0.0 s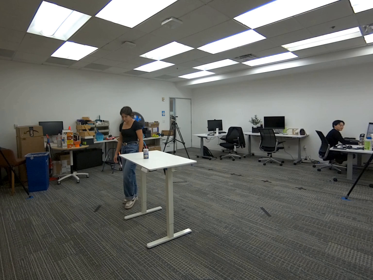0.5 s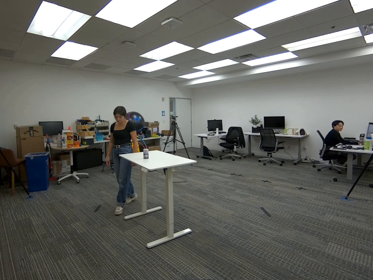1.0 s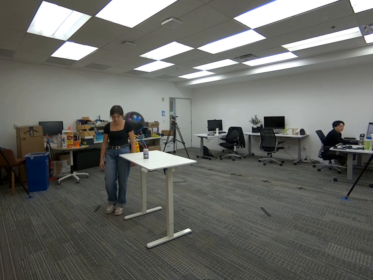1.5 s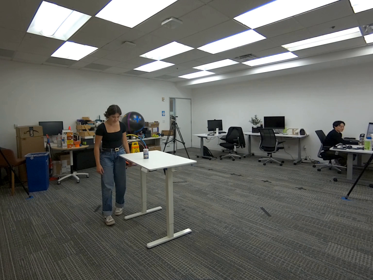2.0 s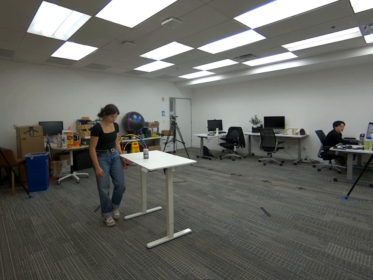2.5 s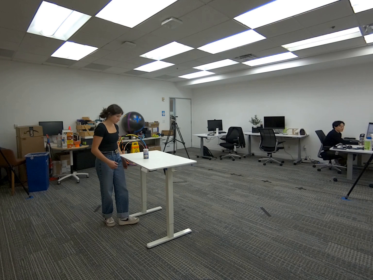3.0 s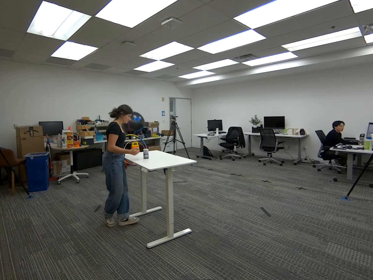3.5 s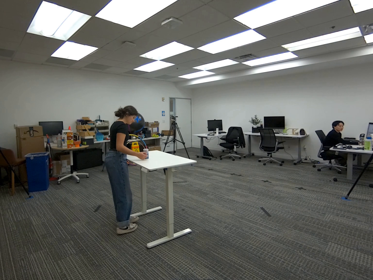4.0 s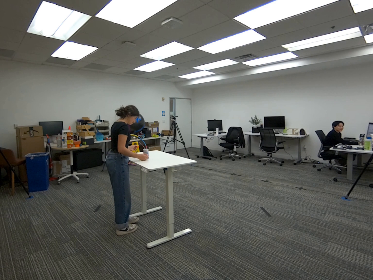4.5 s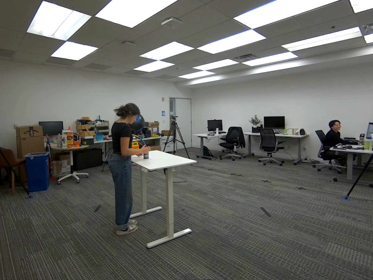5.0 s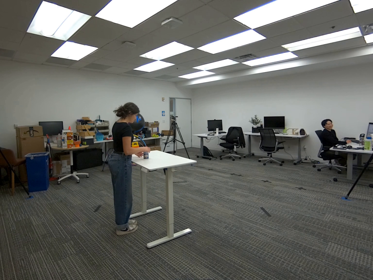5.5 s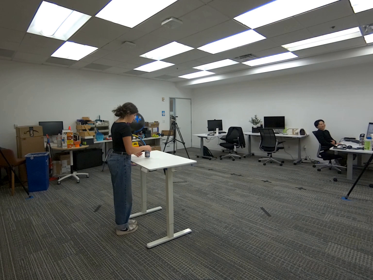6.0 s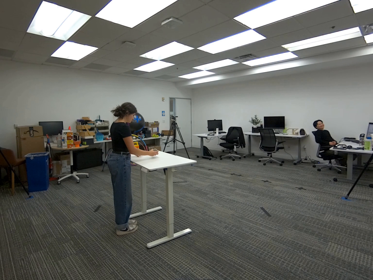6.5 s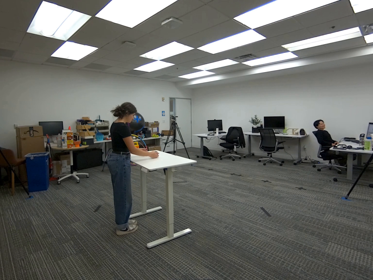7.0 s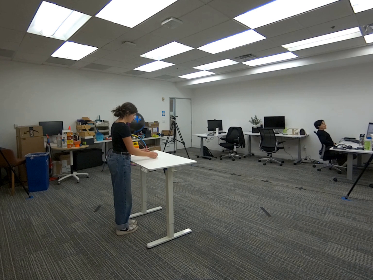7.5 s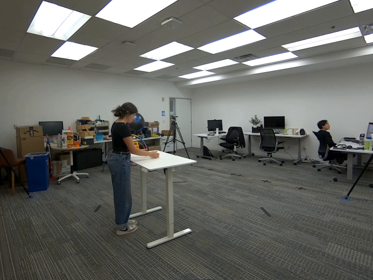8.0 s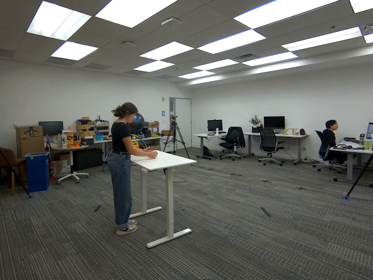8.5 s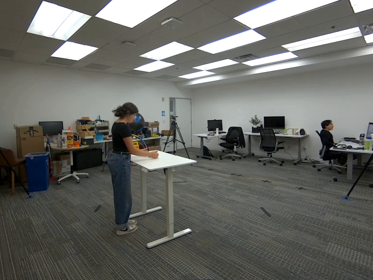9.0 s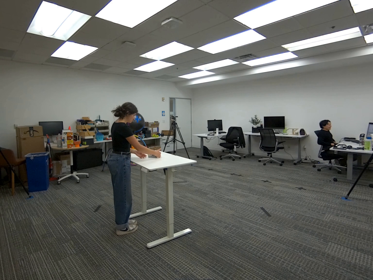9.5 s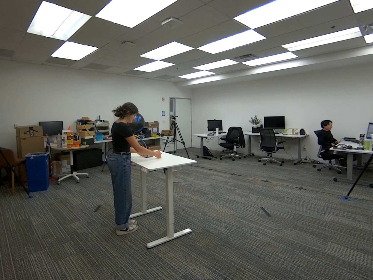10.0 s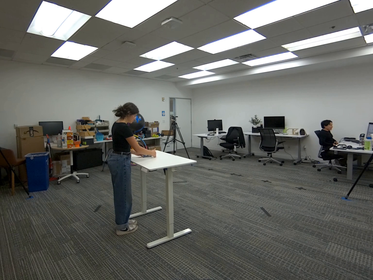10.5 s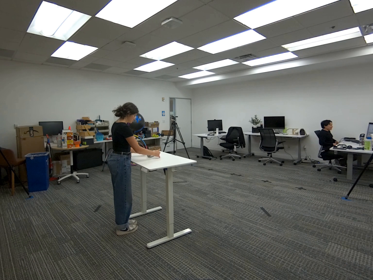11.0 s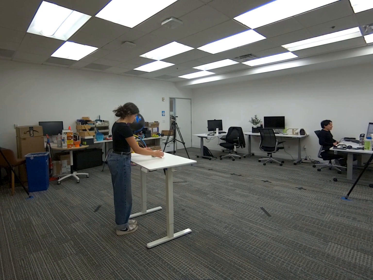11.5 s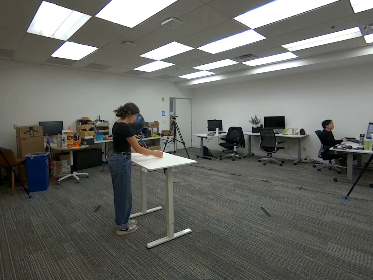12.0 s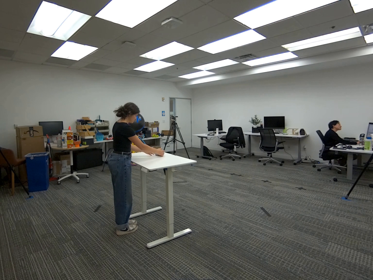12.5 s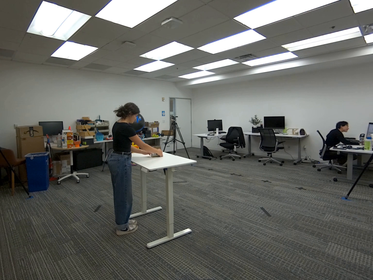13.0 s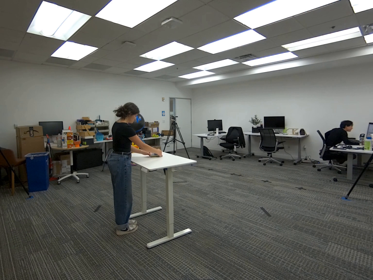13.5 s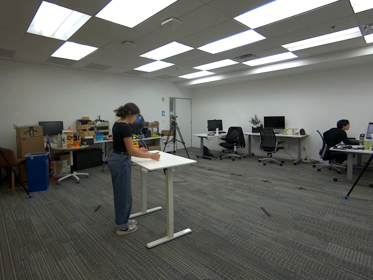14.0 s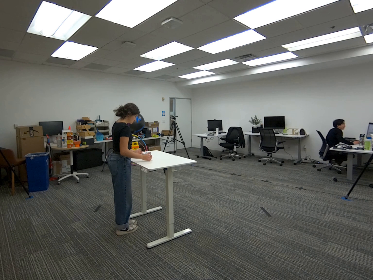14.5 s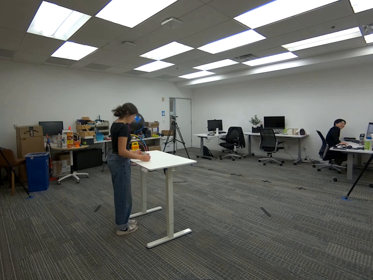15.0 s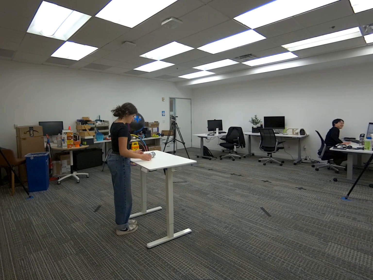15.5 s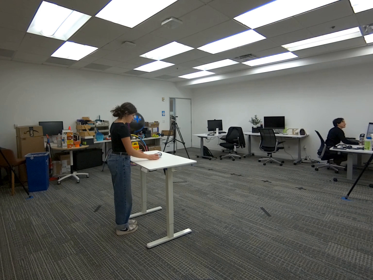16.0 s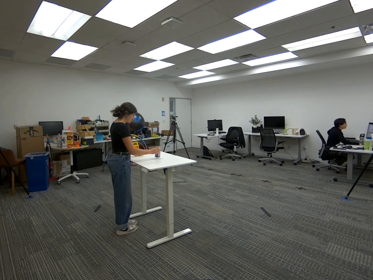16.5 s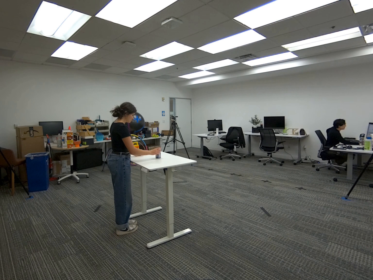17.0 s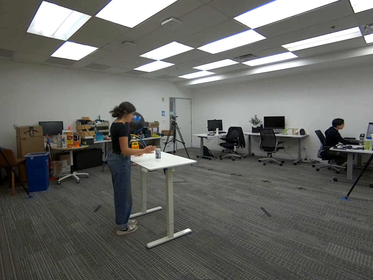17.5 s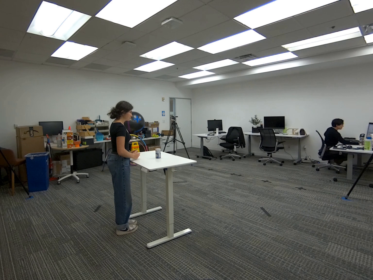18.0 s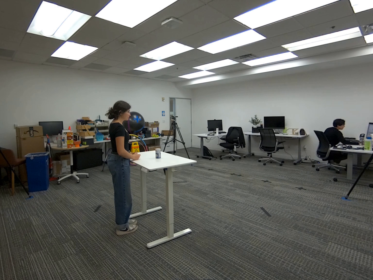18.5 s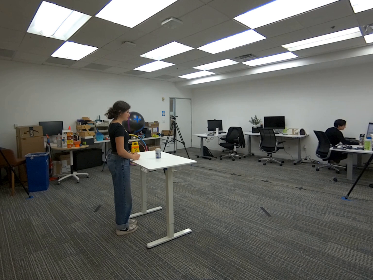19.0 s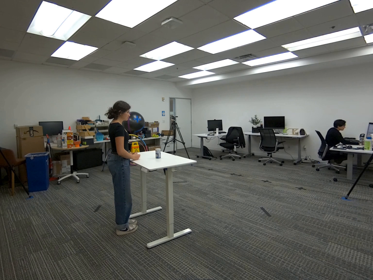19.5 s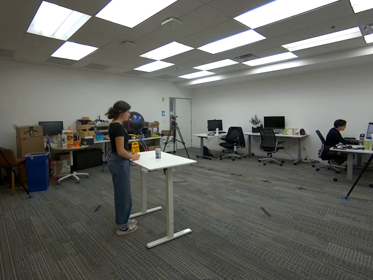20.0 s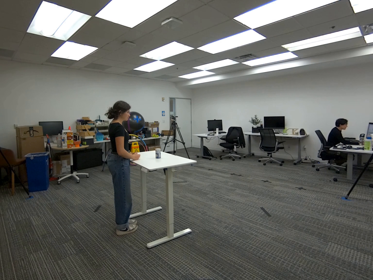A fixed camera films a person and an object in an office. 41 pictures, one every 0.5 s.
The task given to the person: Walk over to the can on the white desk and place on the side and spin the can on the white desk.
